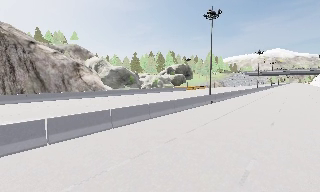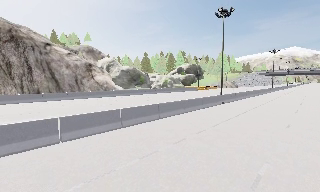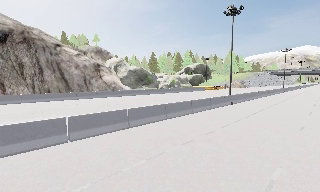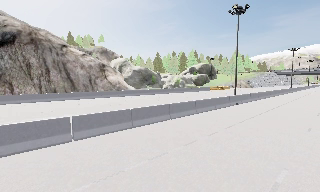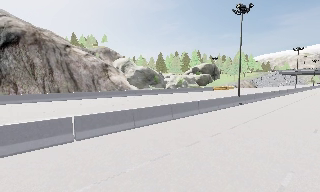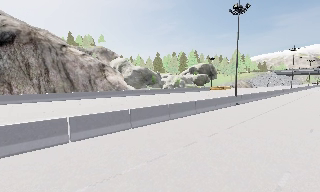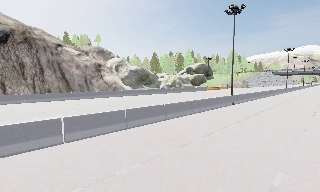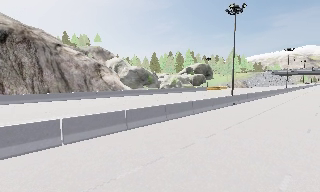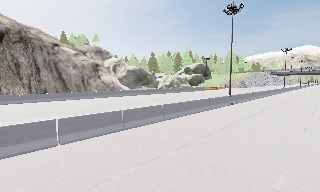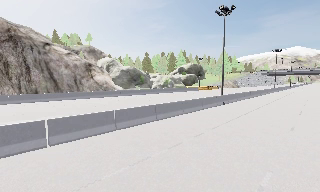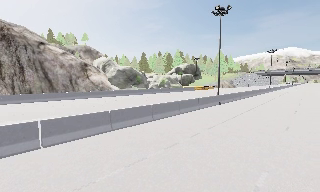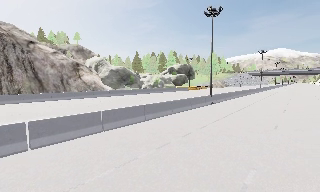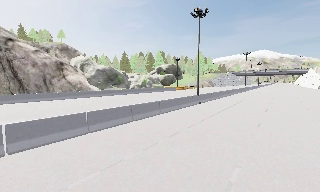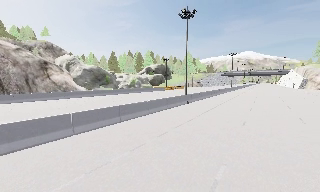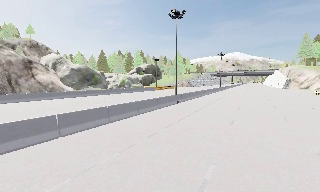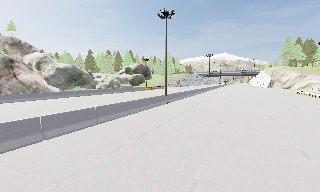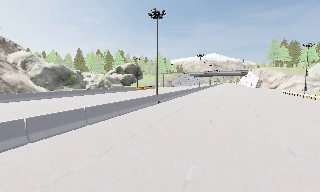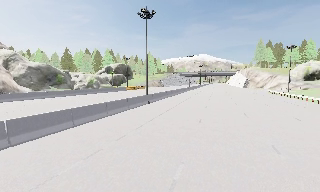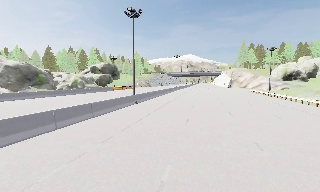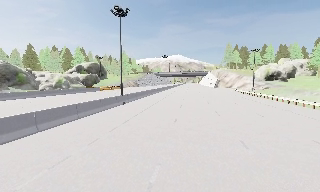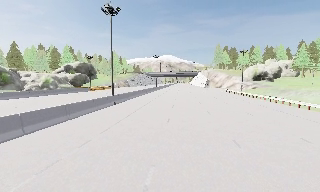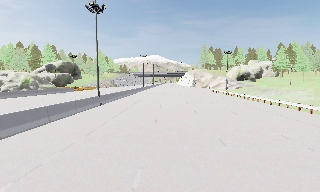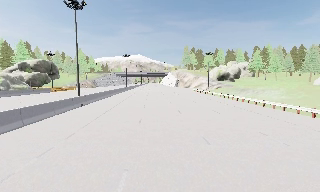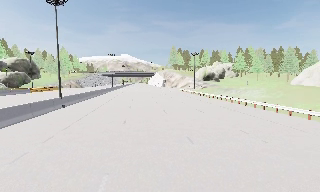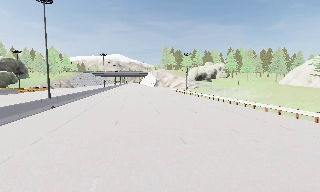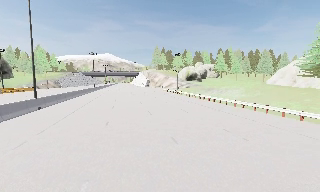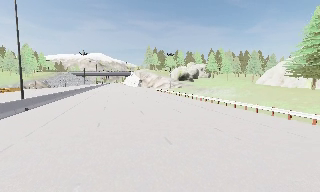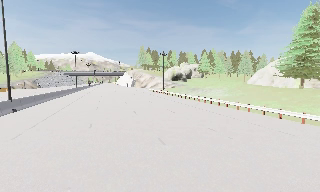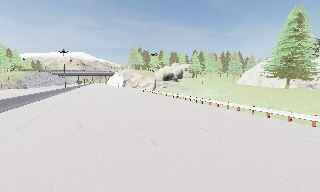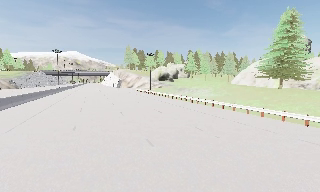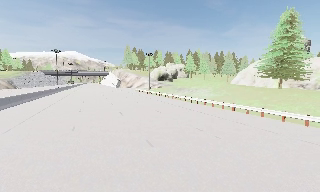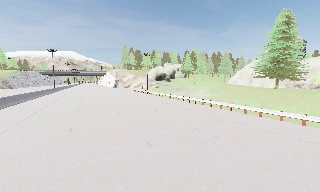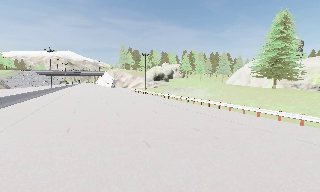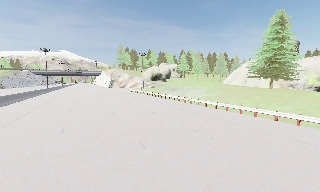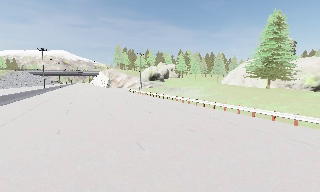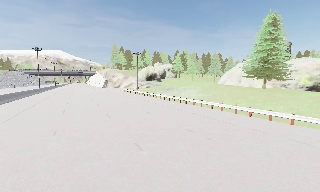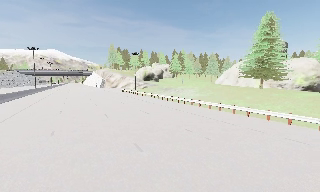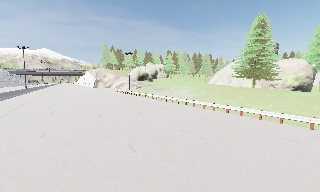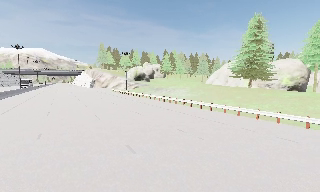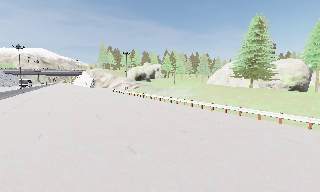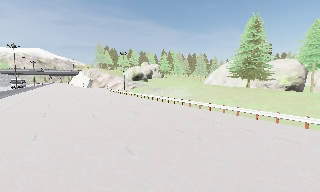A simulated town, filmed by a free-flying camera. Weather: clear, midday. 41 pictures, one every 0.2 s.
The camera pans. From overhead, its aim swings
clockwise.
The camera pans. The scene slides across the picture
to the left.
0.0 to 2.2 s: The camera travels forward and to its right, about 1 m, so what stands in front looms larger.
2.2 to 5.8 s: The camera pans to its right, which is clockwise from overhead, by about 65 degrees. It travels forward, about 1.5 m.
5.8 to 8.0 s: The camera travels forward, about 1 m, so what stands in front looms larger.
The film runs forward here.
